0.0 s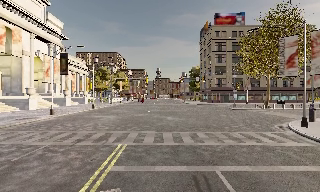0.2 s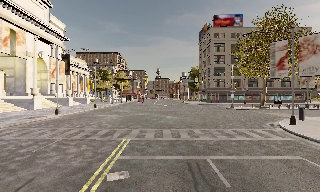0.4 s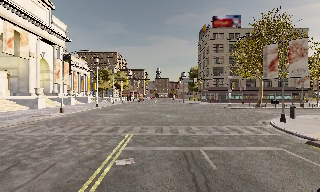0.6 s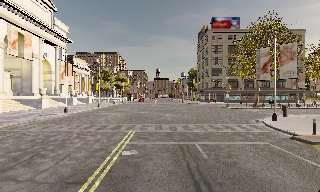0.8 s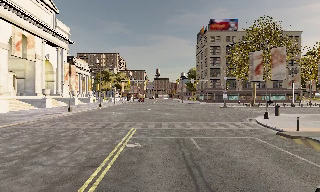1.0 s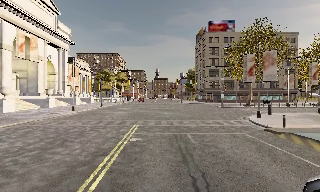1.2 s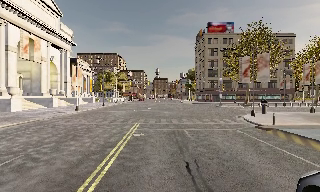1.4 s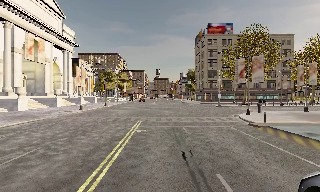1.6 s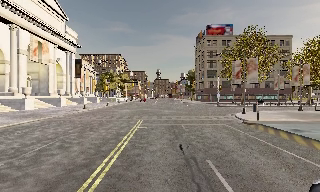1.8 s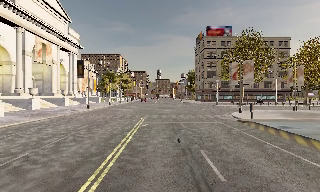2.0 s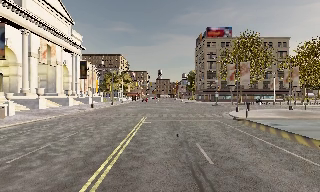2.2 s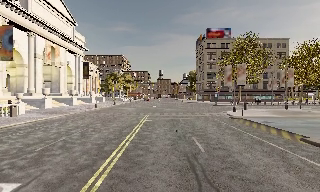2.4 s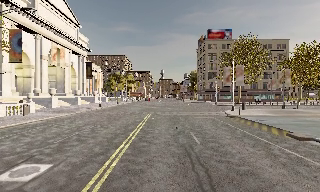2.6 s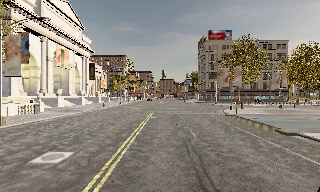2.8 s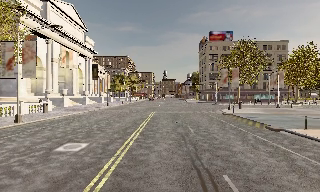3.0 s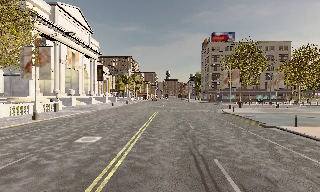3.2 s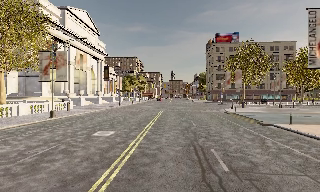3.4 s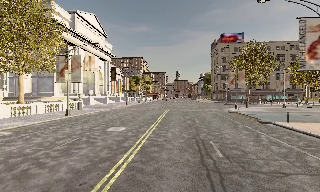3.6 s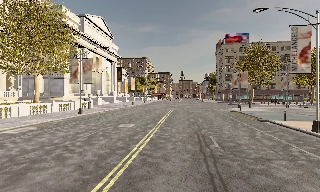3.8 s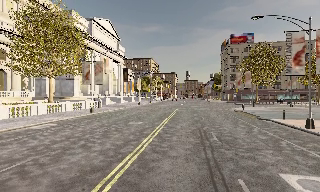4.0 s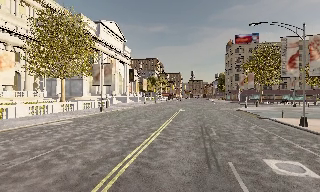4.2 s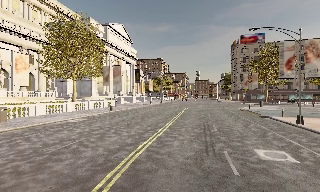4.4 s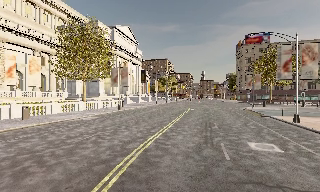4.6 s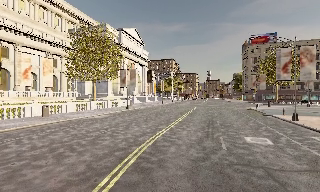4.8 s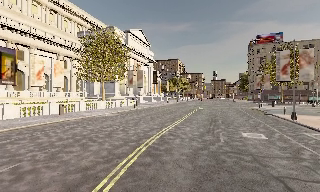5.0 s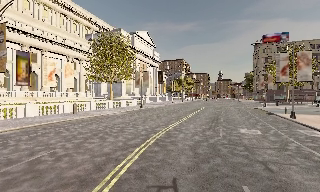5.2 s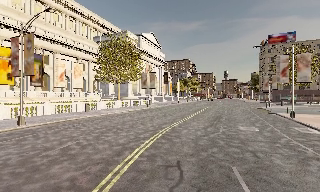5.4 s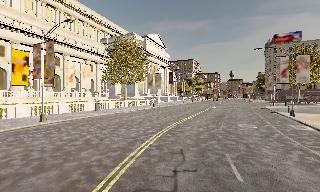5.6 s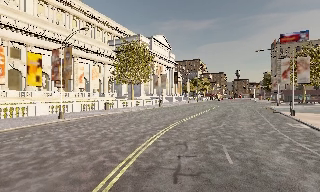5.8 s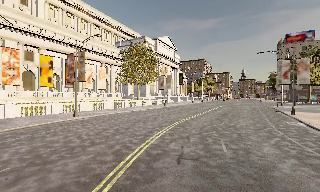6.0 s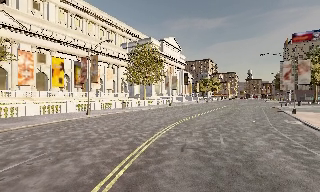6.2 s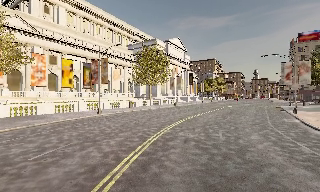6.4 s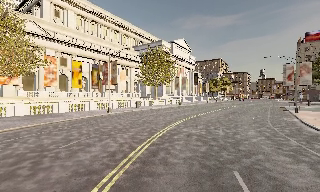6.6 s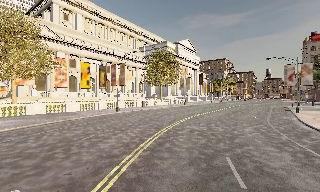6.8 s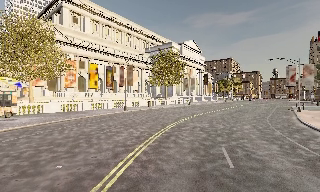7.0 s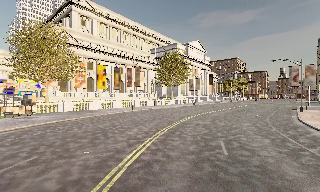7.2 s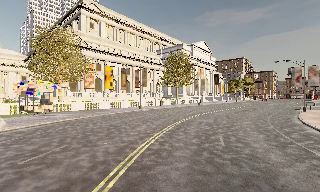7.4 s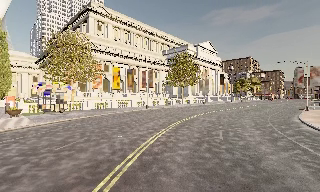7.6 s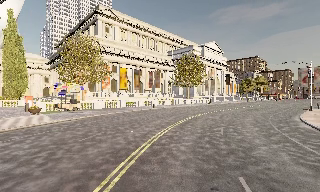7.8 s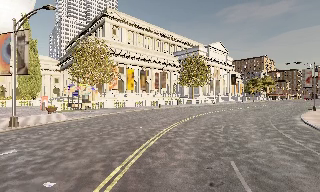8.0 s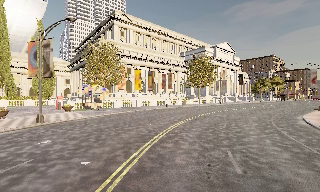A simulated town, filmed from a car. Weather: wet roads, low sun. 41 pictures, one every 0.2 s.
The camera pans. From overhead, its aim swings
counterclockwise.
The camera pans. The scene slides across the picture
to the right.
0.0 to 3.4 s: The camera travels backward, about 18 m, so what stands in front gets smaller.
3.4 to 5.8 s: The camera swings to its left by about 20 degrees, and the scene slides to the right. It travels backward, about 15 m, so what stands in front gets smaller.
5.8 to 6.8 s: The camera travels backward, about 6 m, so what stands in front gets smaller.
6.8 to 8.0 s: The camera swings to its left by about 10 degrees, and the scene slides to the right. It travels backward, about 7 m, so what stands in front gets smaller.
The film runs backward here.
